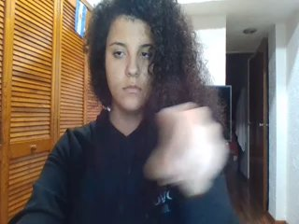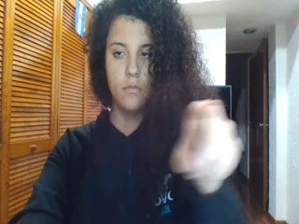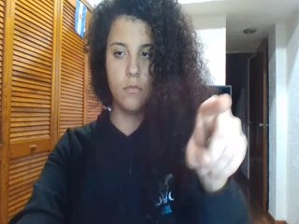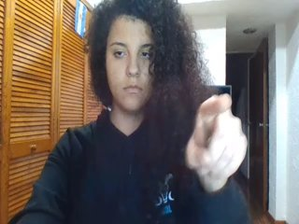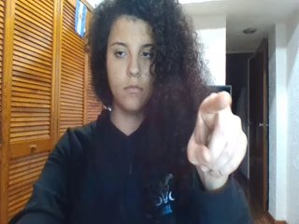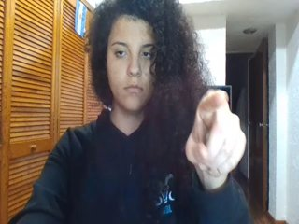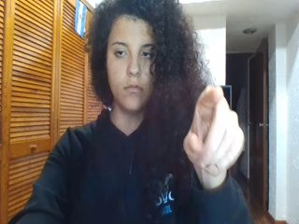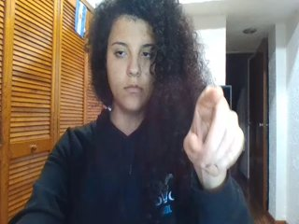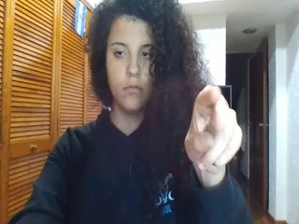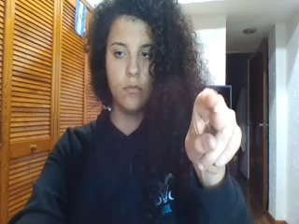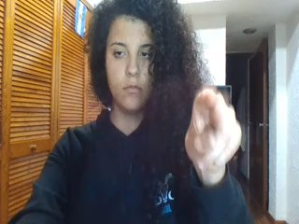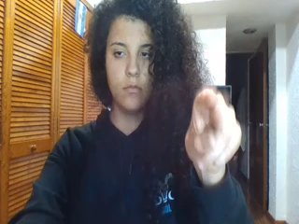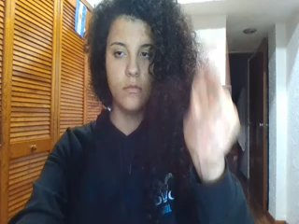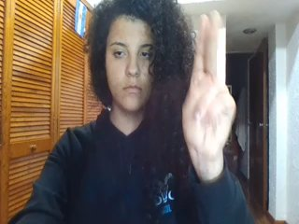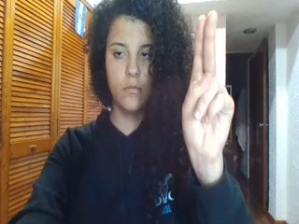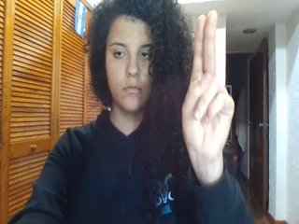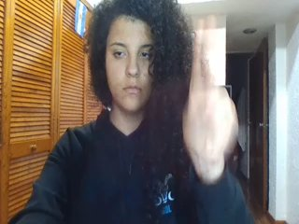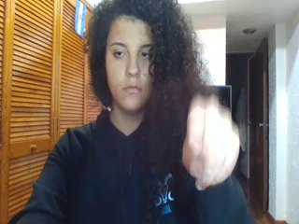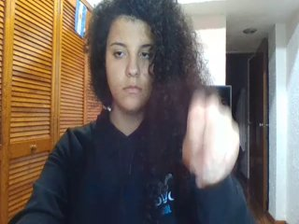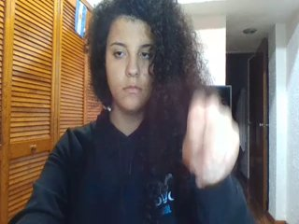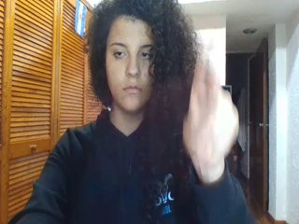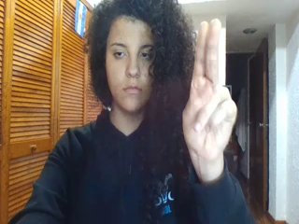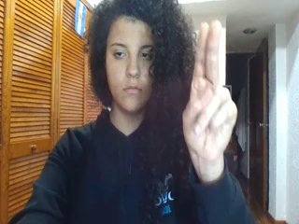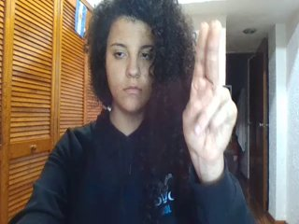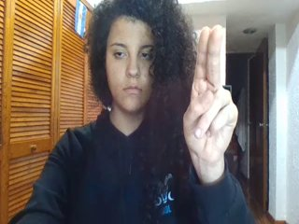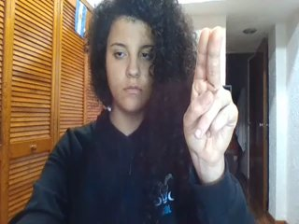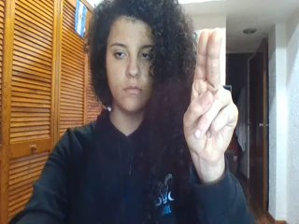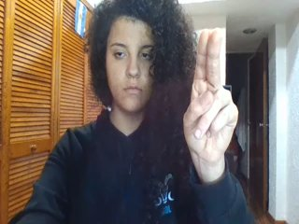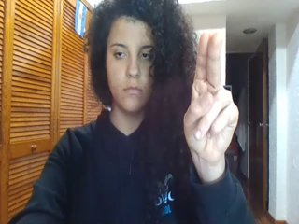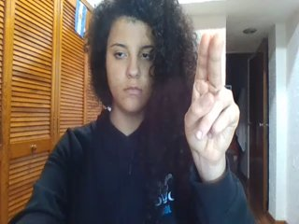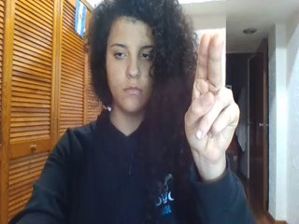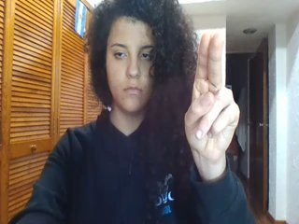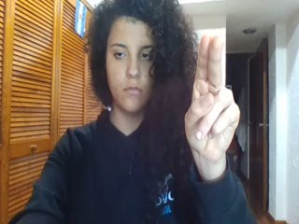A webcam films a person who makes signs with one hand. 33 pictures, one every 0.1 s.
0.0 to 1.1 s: Pointing with one finger.
1.2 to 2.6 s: Click with two fingers.
2.7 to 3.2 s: Pointing with two fingers.
